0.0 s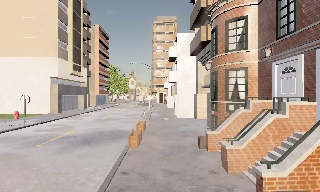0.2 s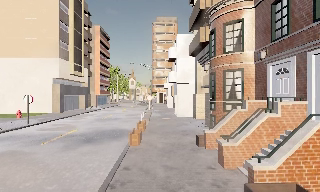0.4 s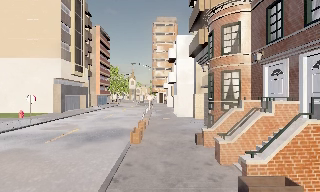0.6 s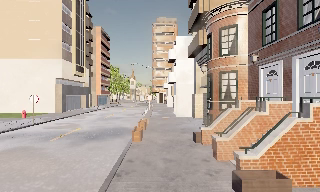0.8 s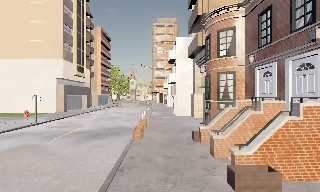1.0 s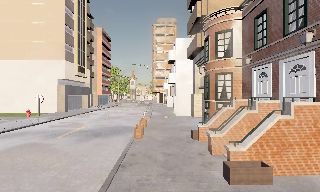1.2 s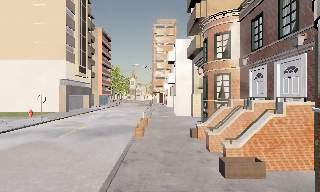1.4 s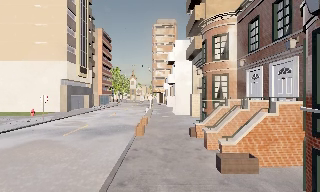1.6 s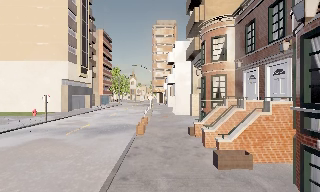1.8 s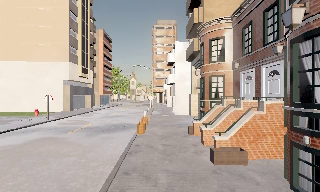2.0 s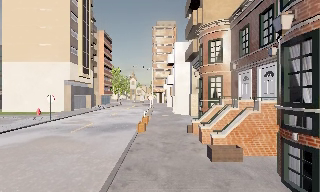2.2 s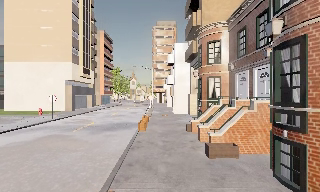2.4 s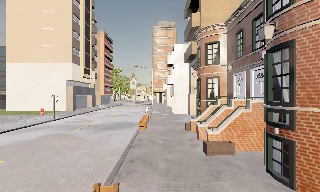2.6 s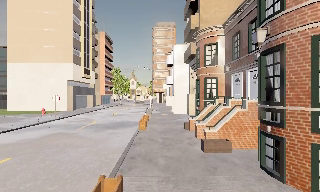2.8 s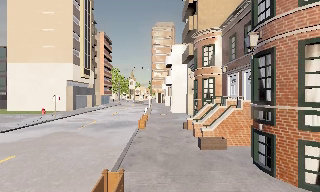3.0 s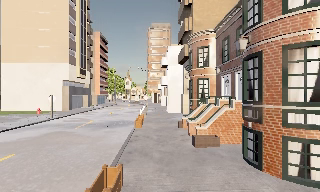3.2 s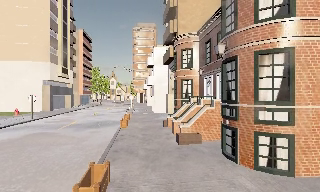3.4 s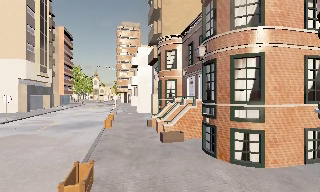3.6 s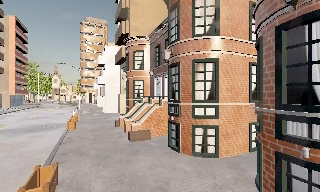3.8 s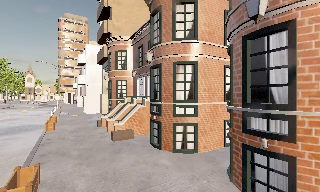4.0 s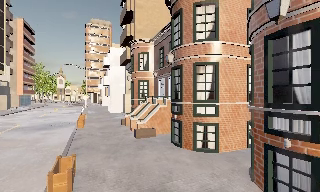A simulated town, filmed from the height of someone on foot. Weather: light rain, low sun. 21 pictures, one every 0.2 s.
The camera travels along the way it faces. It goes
backward.
0.0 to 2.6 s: The camera travels backward, about 3.5 m, so what stands in front gets smaller.
2.6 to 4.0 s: The camera pans to its right, which is clockwise from overhead, by about 25 degrees. It travels backward, about 2 m, so what stands in front gets smaller.
The film runs backward here.
